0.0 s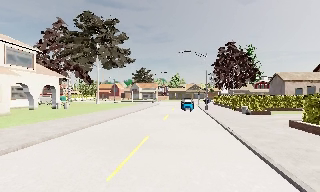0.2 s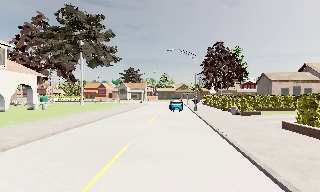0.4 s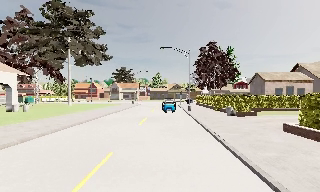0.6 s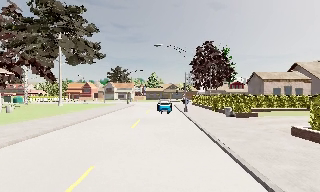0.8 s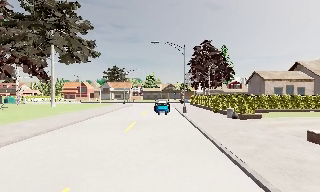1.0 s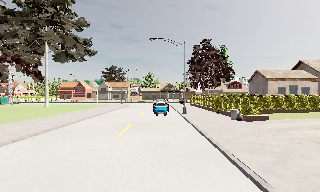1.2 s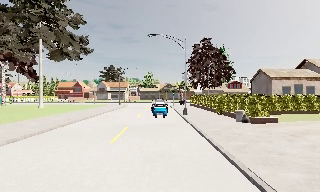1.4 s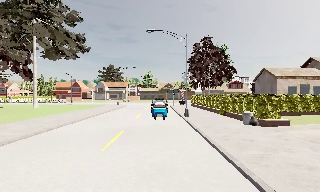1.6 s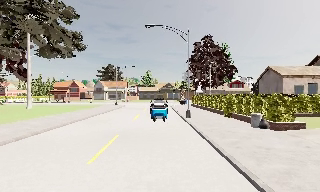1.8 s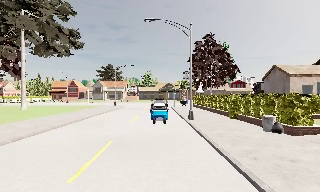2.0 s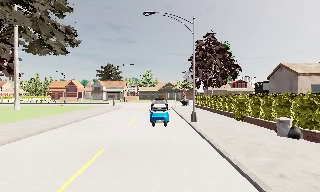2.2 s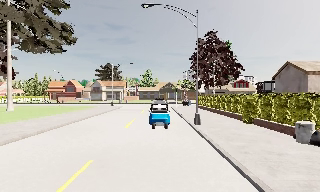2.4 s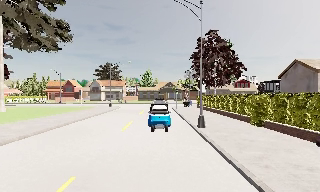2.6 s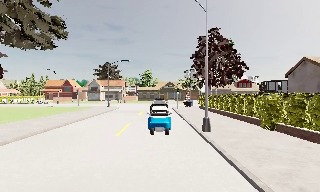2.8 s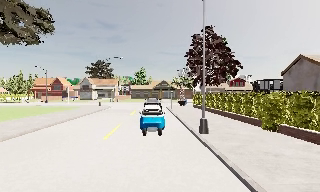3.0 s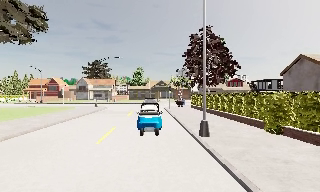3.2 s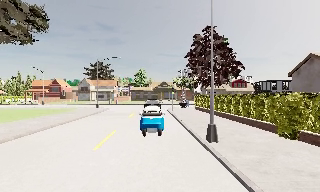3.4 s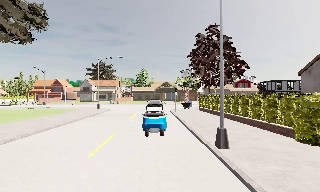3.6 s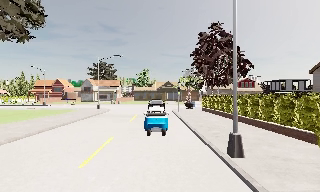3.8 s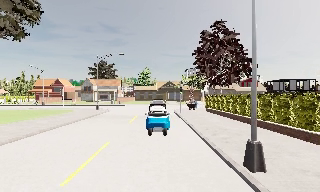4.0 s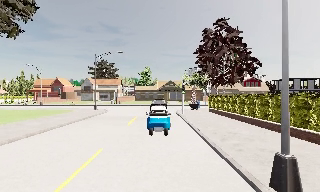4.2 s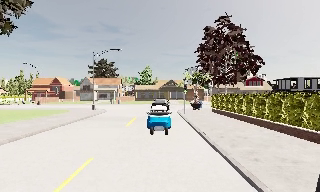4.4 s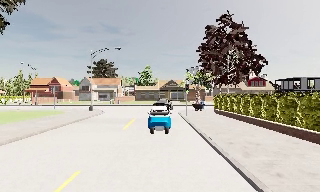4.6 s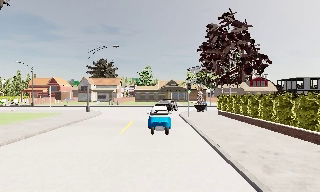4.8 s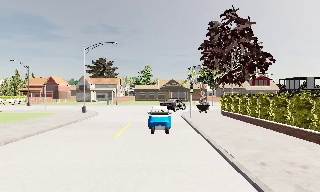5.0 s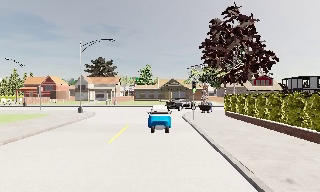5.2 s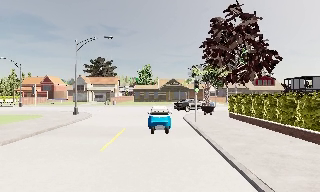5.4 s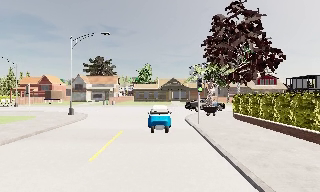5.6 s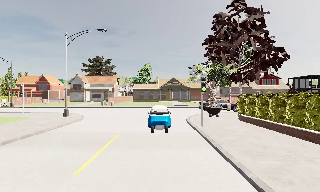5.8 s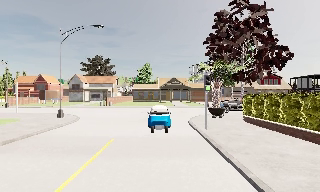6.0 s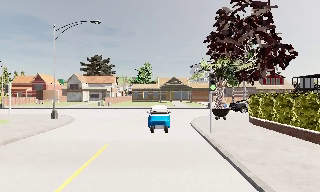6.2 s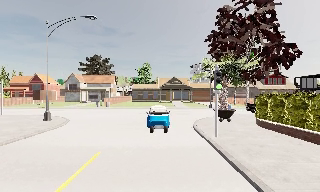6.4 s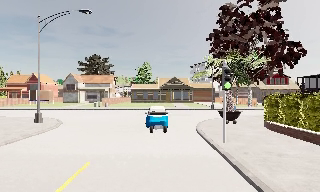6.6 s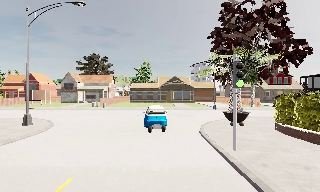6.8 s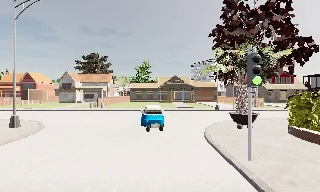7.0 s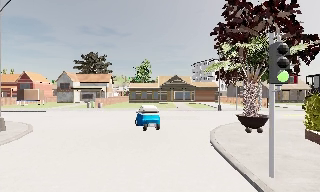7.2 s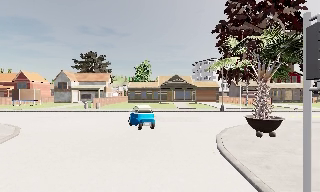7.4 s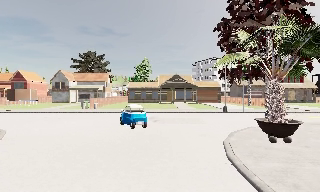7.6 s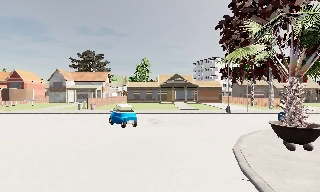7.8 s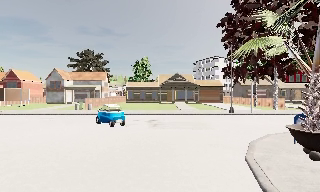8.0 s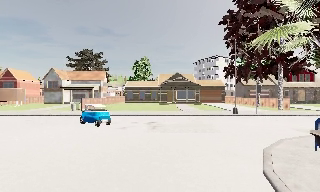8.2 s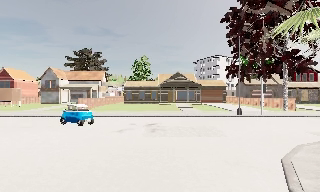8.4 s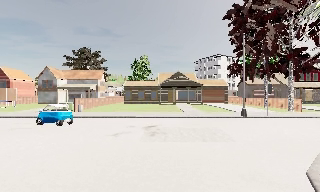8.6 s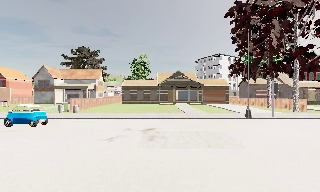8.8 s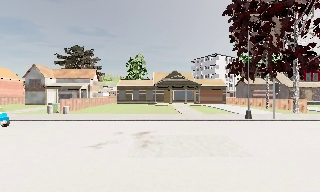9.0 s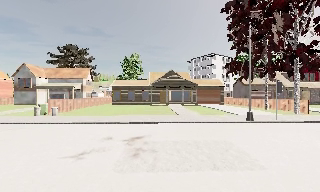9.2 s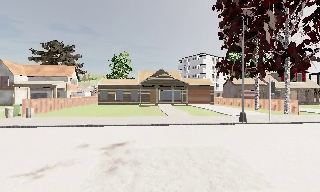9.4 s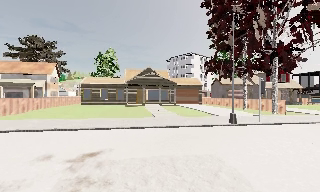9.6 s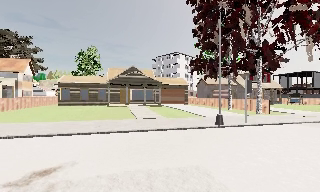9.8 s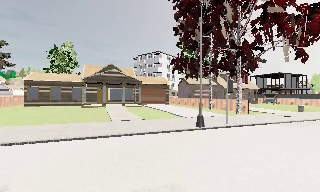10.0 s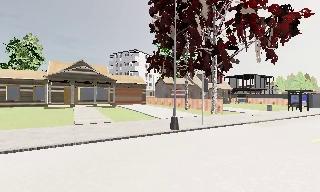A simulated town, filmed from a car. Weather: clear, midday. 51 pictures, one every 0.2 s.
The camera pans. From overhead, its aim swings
clockwise.
The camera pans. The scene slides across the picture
to the left.
0.0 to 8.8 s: The scene slides to the left, as the camera pans about 10 degrees to its right. It travels forward, about 40 m, so what stands in front looms larger.
8.8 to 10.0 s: The scene slides to the left, as the camera pans about 25 degrees to its right. It travels forward, about 6 m, so what stands in front looms larger.
The film runs forward here.
